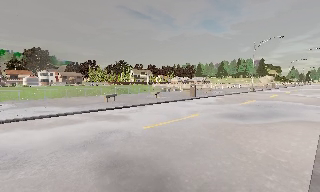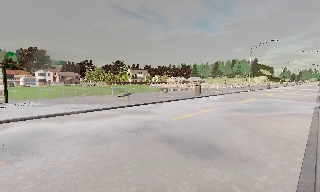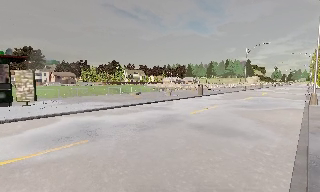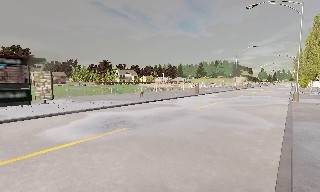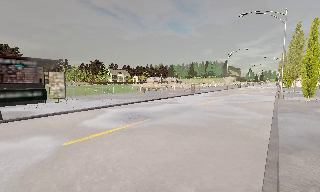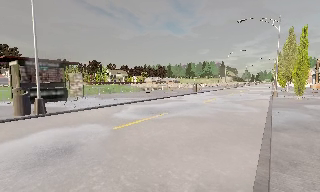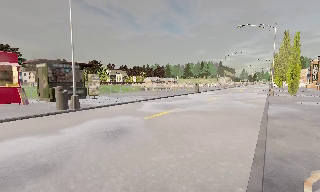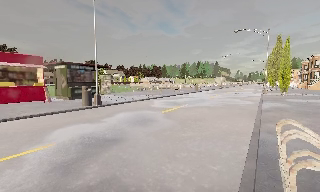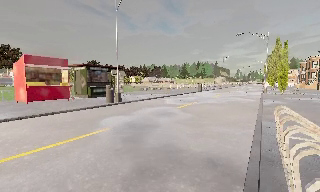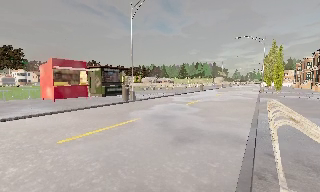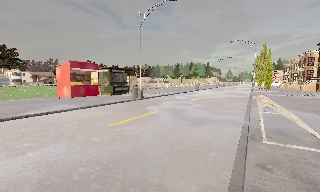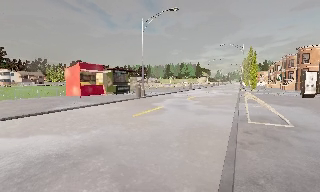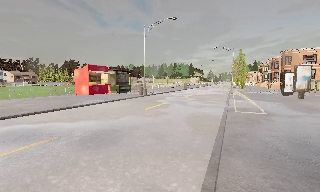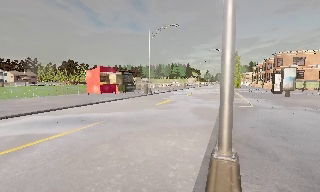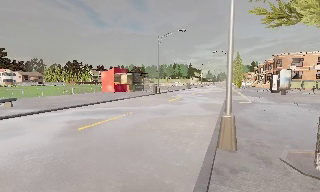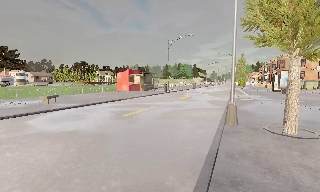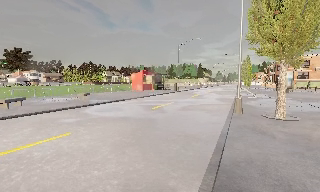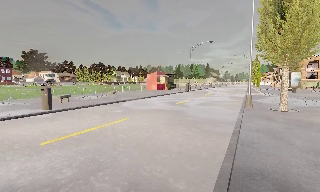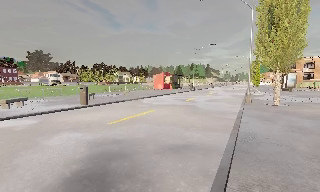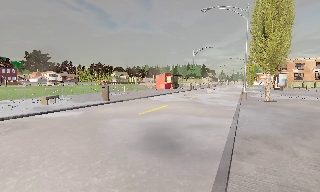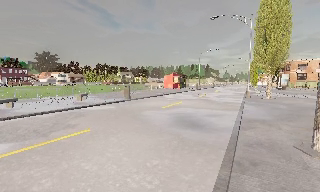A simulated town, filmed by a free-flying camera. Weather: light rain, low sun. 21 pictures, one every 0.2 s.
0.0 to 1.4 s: The camera pans to its right, which is clockwise from overhead, by about 15 degrees. It travels backward and to its left, about 12 m, so what stands in front gets smaller.
1.4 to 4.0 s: The camera travels backward and to its left, about 25 m, so what stands in front gets smaller.
The film runs backward here.
